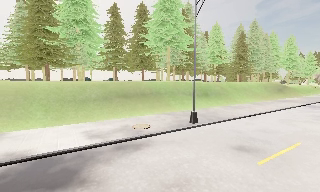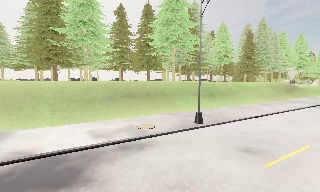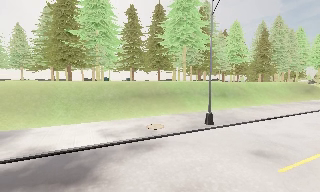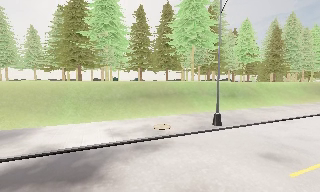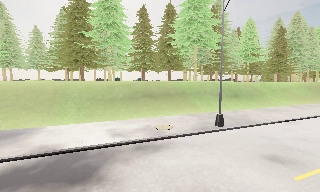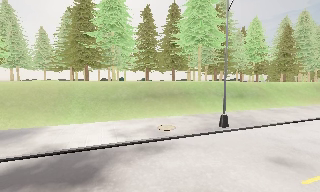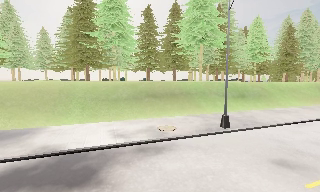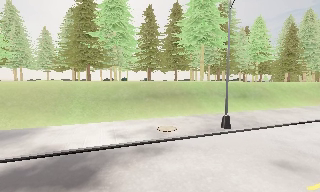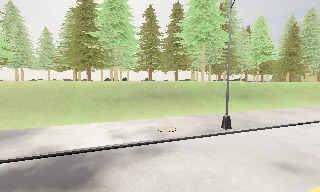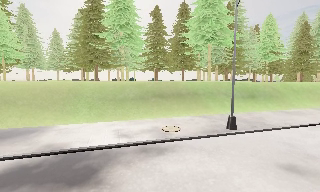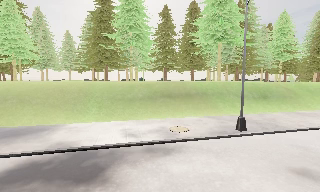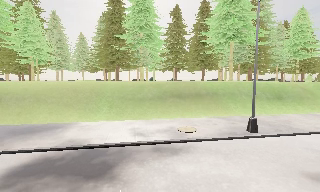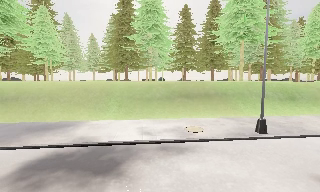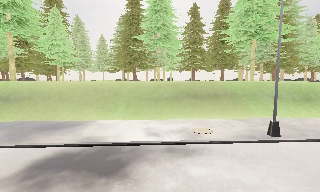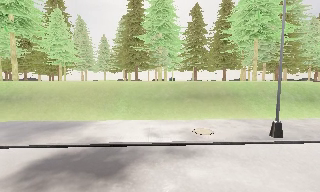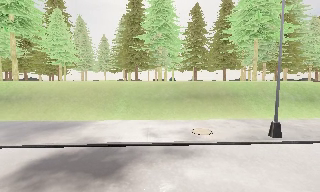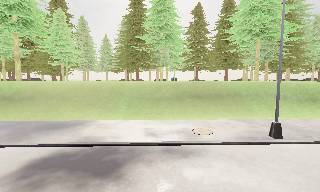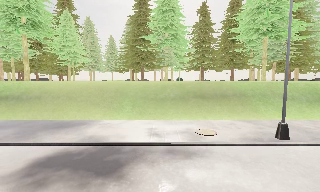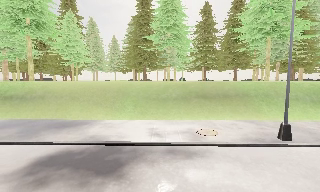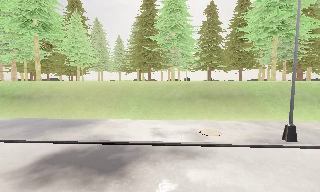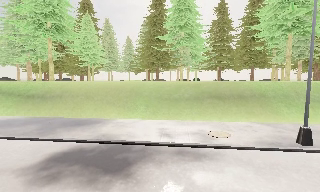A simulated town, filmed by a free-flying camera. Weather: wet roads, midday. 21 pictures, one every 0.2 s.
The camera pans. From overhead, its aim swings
counterclockwise.
The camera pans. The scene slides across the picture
to the right.
0.0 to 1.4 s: The camera pans to its left, which is counterclockwise from overhead, by about 10 degrees.
1.4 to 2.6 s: The camera pans to its left, which is counterclockwise from overhead, by about 15 degrees. It travels to its right, about 0.5 m.
2.6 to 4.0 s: The camera travels to its right, about 0.5 m.
The film runs forward here.
